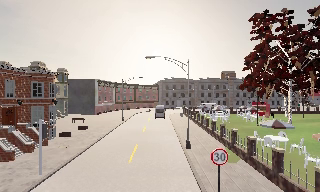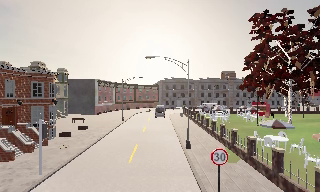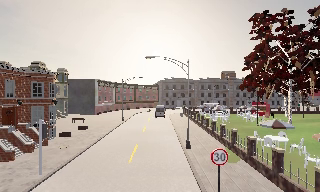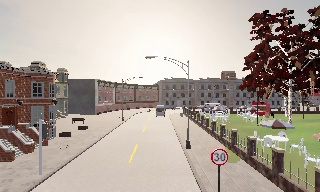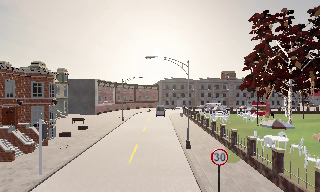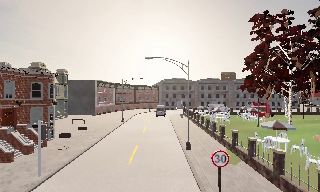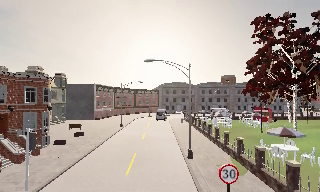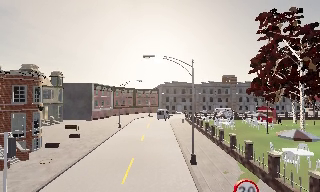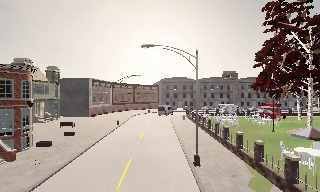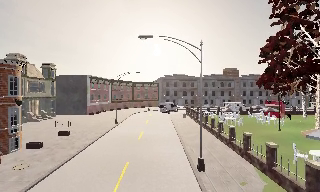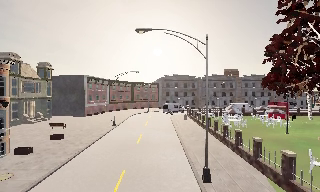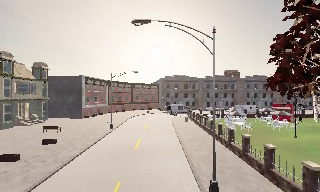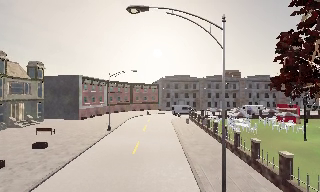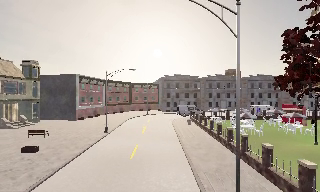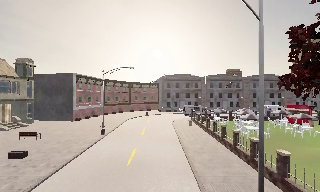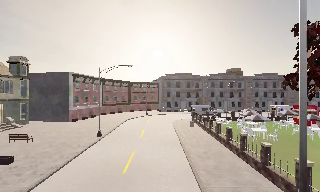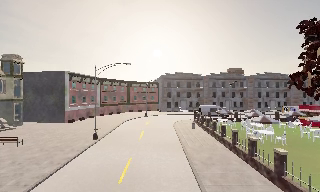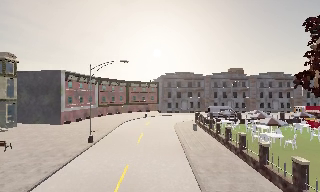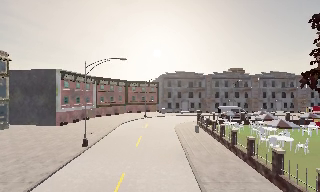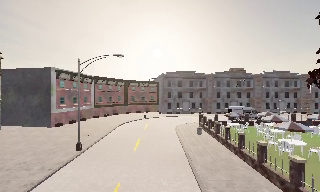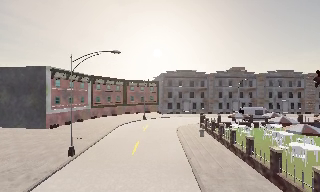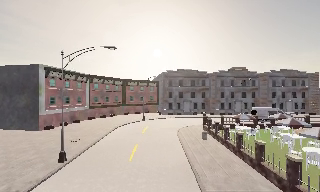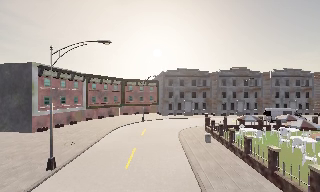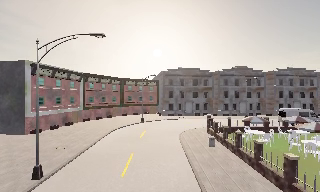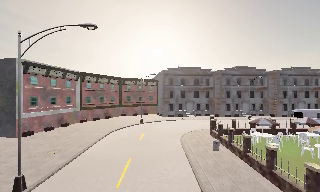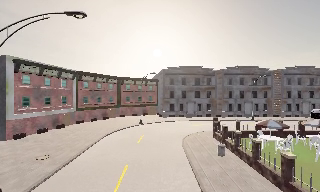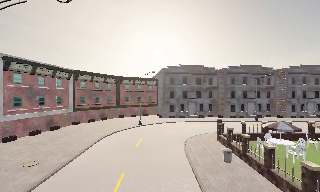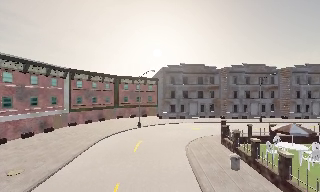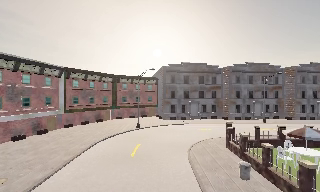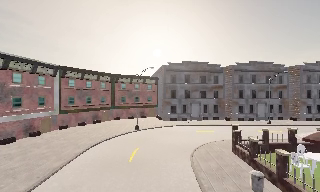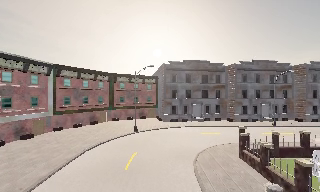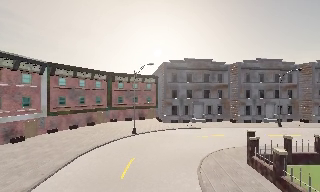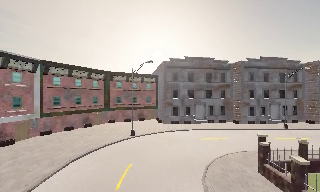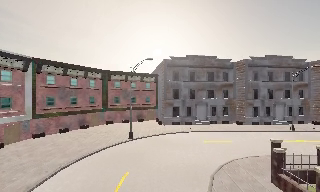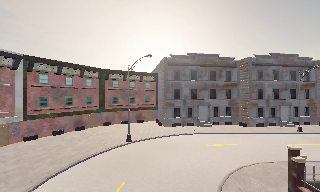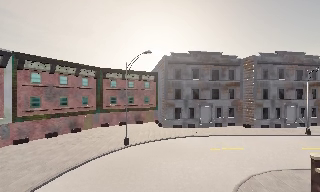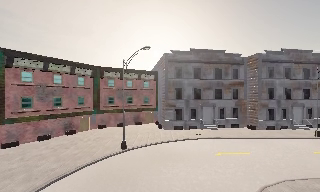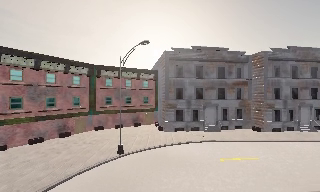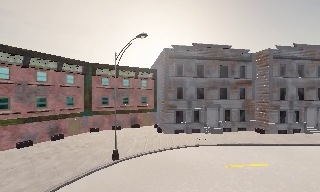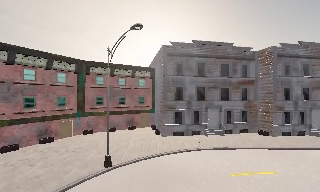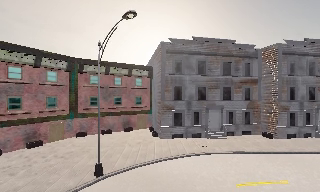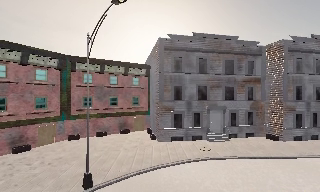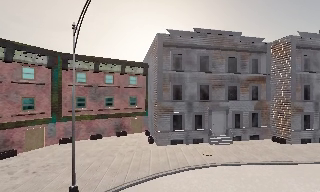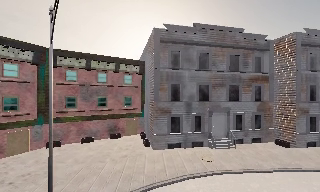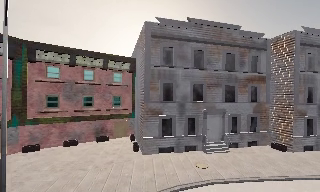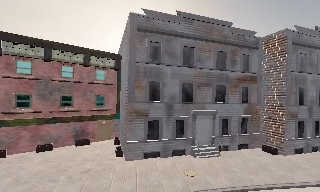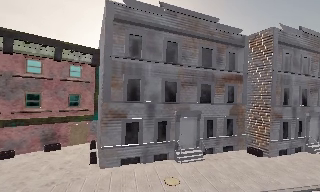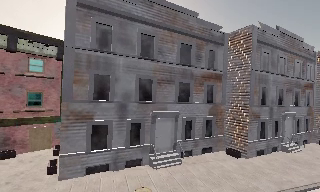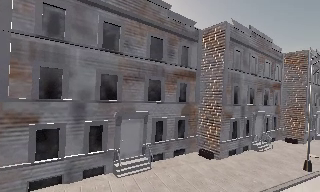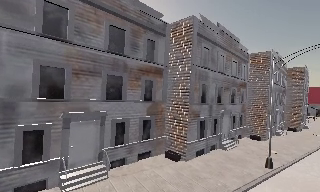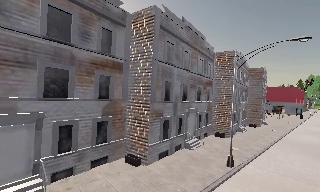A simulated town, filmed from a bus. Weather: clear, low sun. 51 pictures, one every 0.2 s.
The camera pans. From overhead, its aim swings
clockwise.
The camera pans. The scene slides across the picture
to the left.
0.0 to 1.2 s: The camera travels forward, about 1 m, so what stands in front looms larger. It gains speed.
1.2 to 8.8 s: The camera travels forward, about 40 m, so what stands in front looms larger.
8.8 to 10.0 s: The scene slides to the left, as the camera pans about 40 degrees to its right. It travels forward and to its right, about 7 m.
The film runs forward here.
